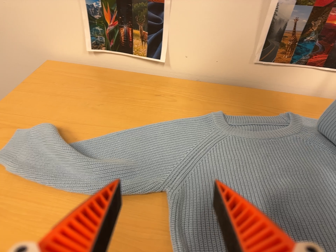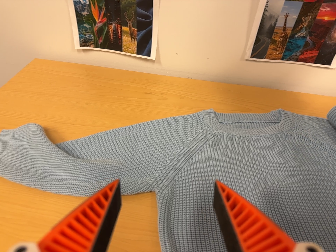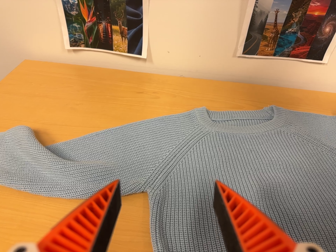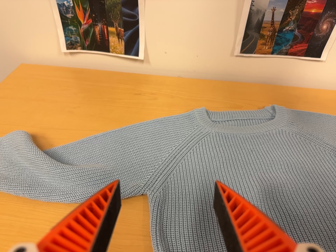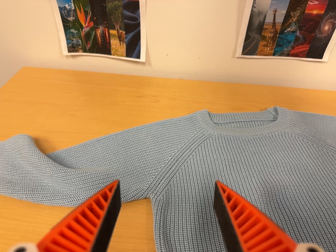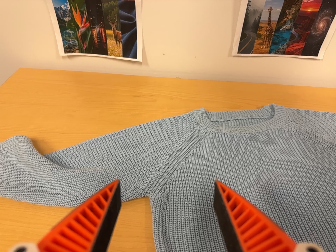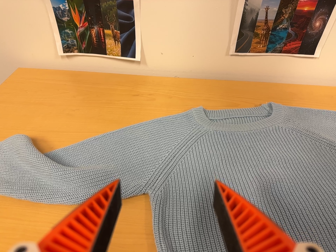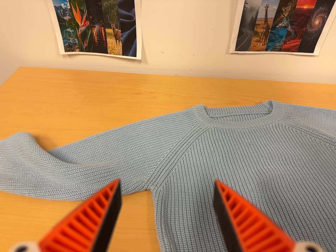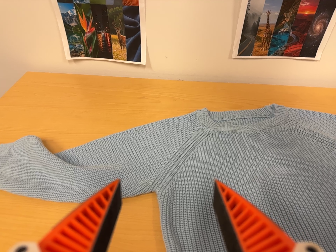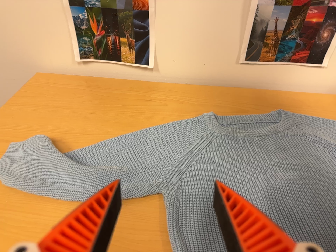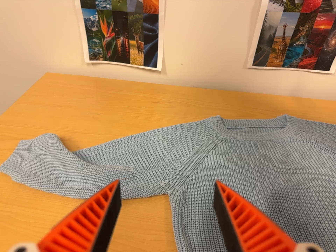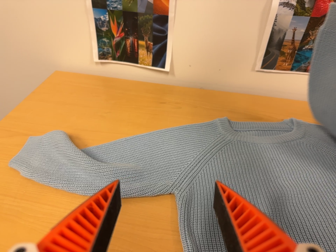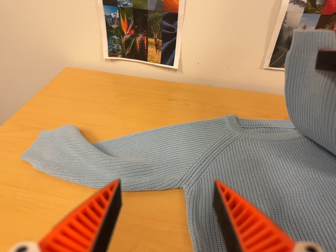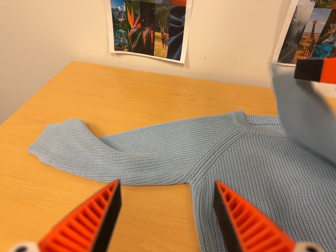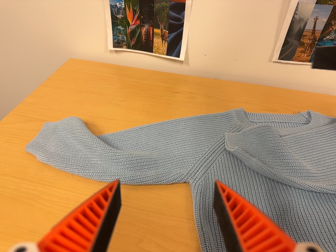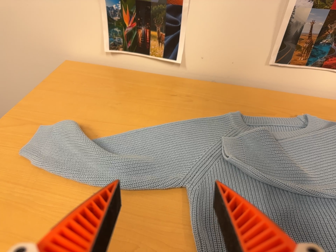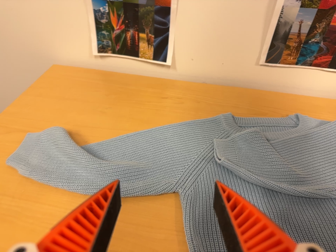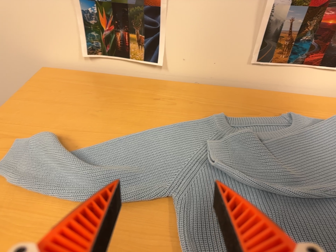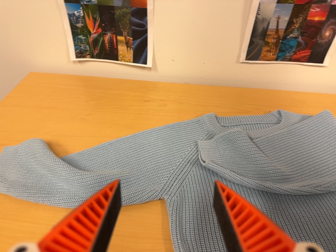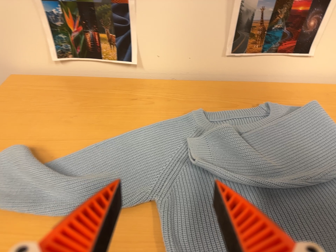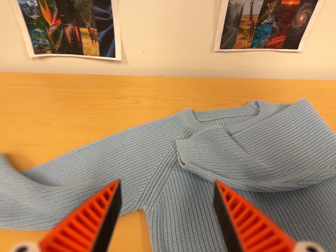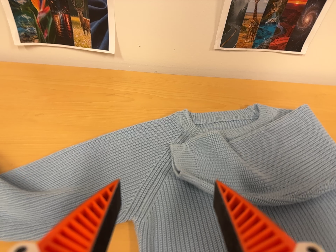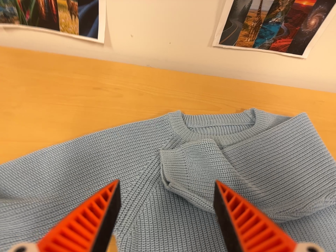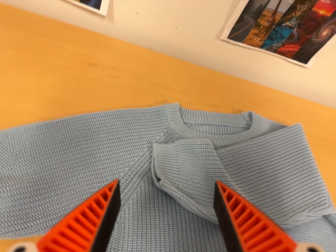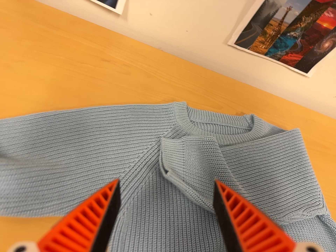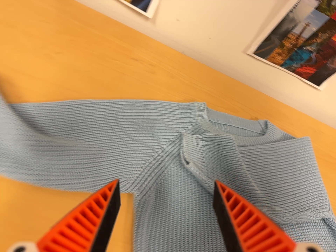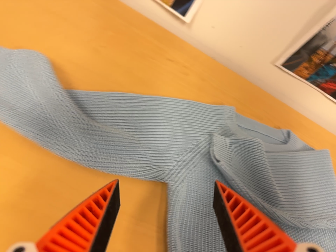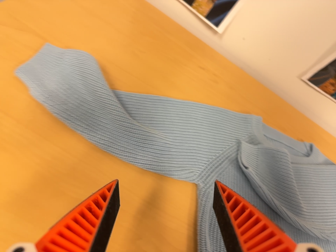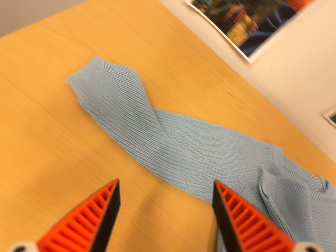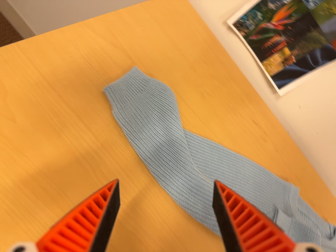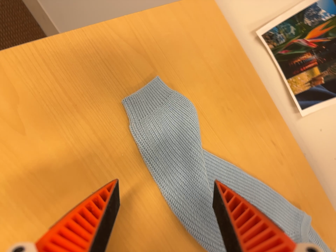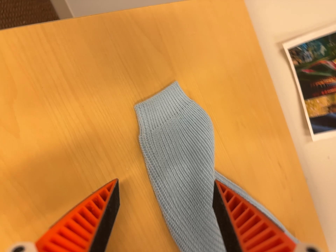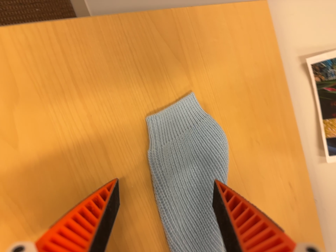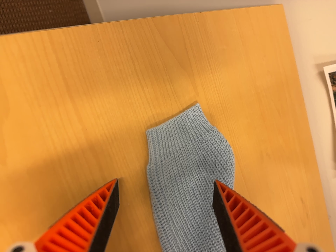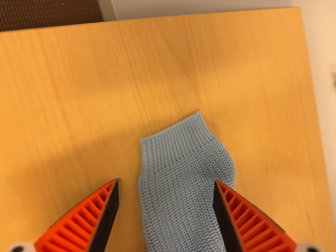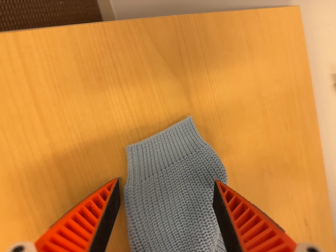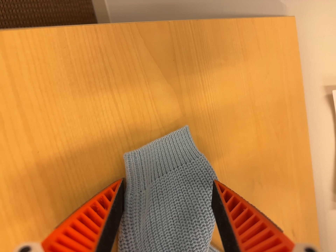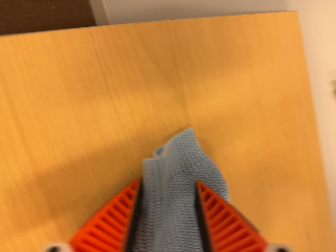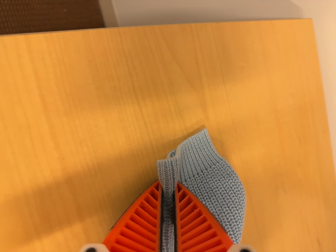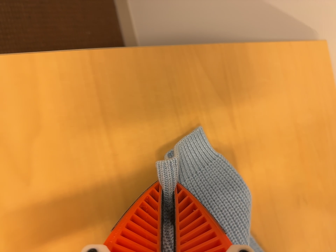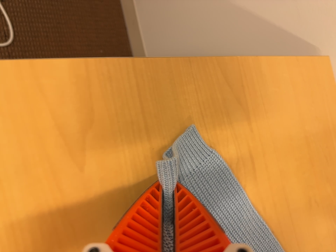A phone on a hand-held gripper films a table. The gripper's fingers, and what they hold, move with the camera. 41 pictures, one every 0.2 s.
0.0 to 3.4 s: The camera shifts only a little, or ends up much as it began.
3.4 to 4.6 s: The scene slides to the left, as the camera pans about 15 degrees to its right. It travels forward and toward the top of its view, about 14 cm, so what stands in front looms larger. Its aim tips toward the bottom of its view by about 10 degrees.
4.6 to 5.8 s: The camera travels to its left and backward, about 26 cm, so close, fixed things drift to the right. It rolls about its line of sight by about 35 degrees, and the scene rotates clockwise.
5.8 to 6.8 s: The camera travels forward and toward the top of its view, about 18 cm, so what stands in front looms larger. It rolls about its line of sight by about 25 degrees, and the scene rotates clockwise.
6.8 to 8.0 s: The camera travels to its left, about 6 cm, so close, fixed things drift to the right. Its aim tips toward the top of its view by about 10 degrees, and the scene shifts downward.
The film runs forward here.
